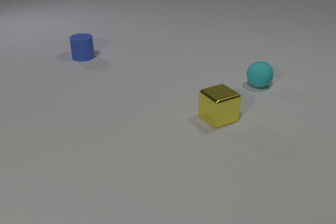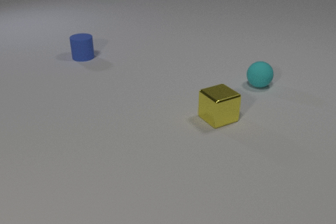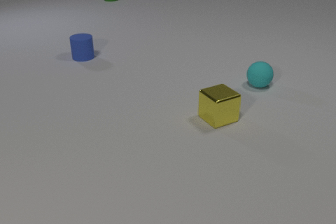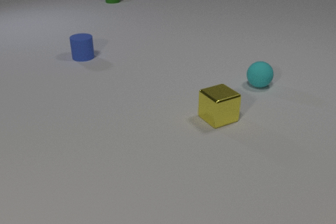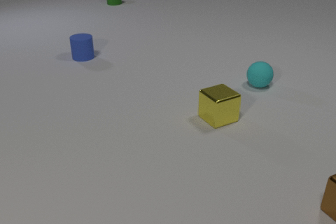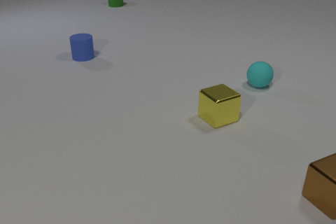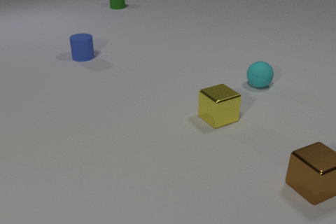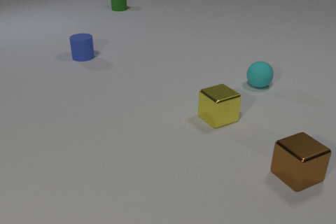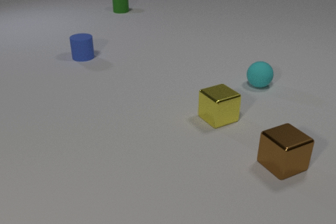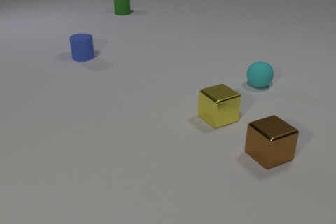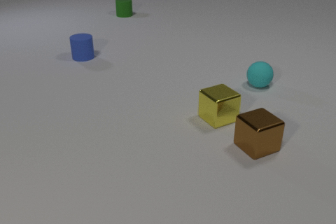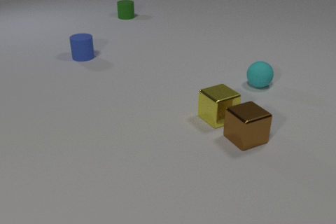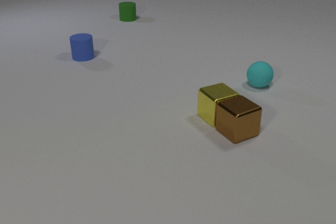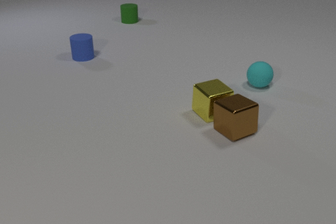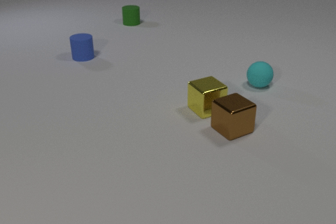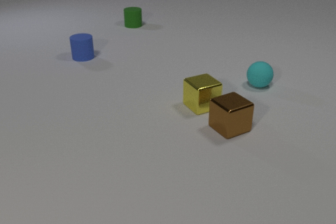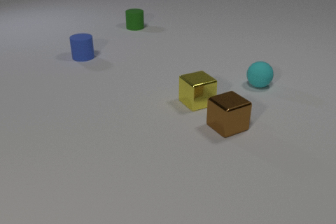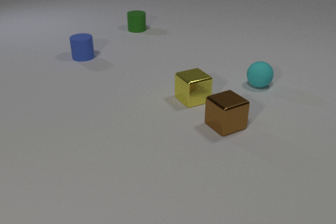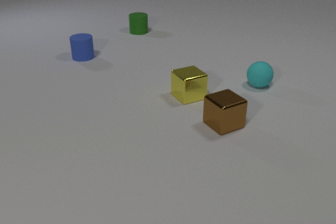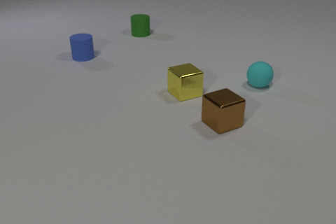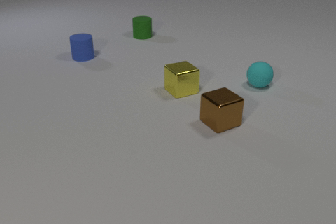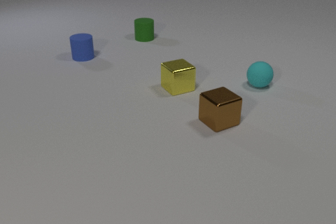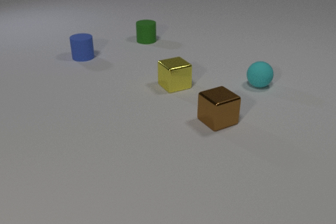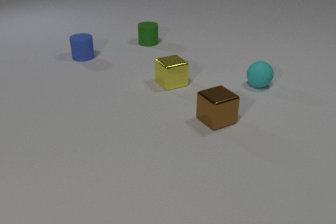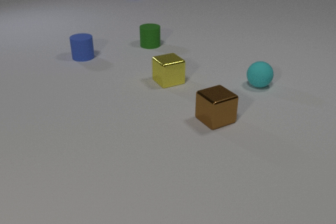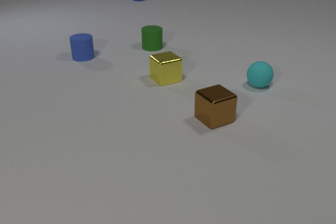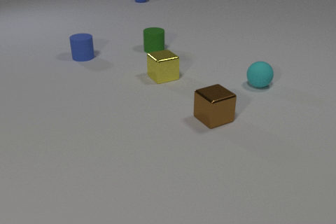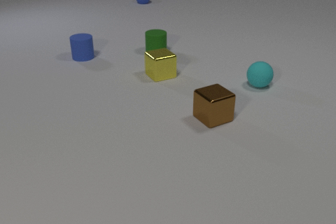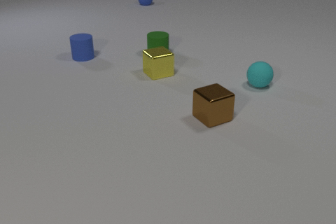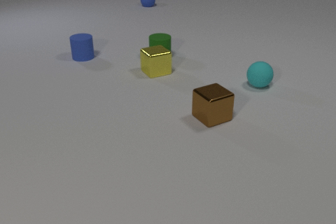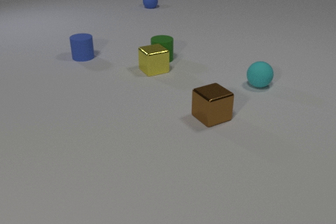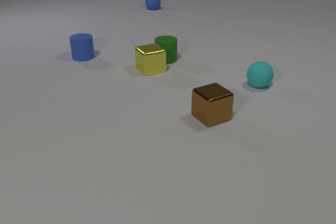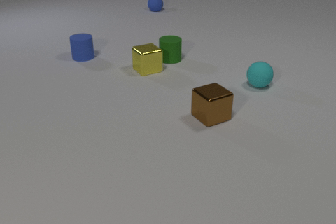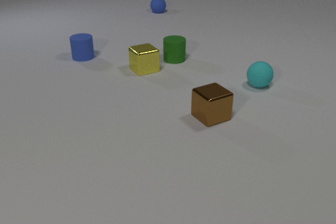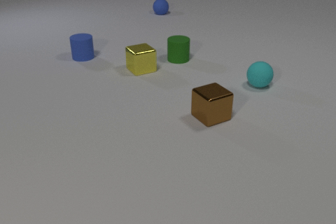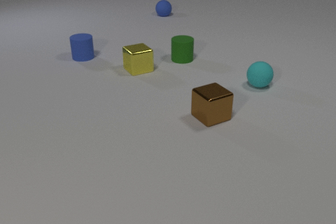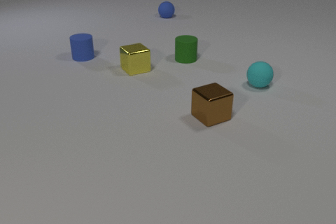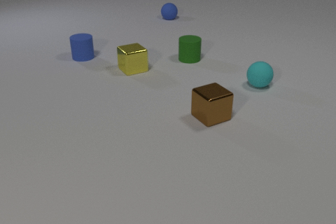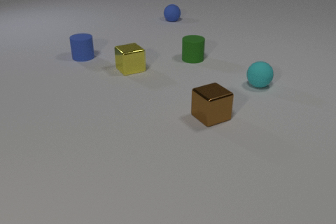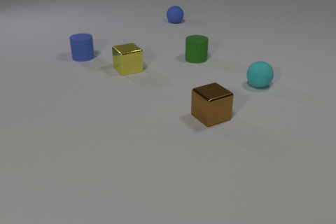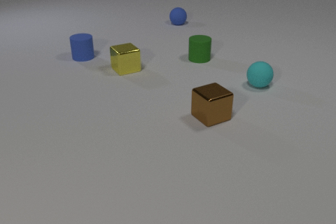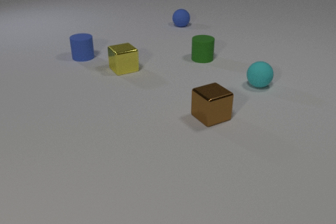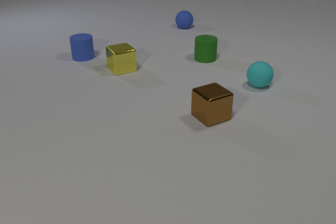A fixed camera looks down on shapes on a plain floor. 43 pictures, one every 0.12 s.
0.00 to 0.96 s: The brown metal cube comes in at the right edge, slides to the left and away from the camera. The green rubber cylinder comes in at the top edge, slides toward the camera.
0.96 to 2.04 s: The brown metal cube slides to the left and away from the camera. The yellow metal cube slides away from the camera and to the left. The green rubber cylinder slides toward the camera. The brown metal cube and the yellow metal cube collide.
2.04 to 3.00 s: The brown metal cube slides to the left and away from the camera. The yellow metal cube slides away from the camera and to the left. The green rubber cylinder slides toward the camera. The blue rubber sphere comes in at the top edge, rolls toward the camera.
3.00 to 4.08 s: The yellow metal cube slides to the left and away from the camera. The green rubber cylinder slides toward the camera and to the right. The blue rubber sphere rolls toward the camera and to the right. The yellow metal cube and the green rubber cylinder collide.
4.08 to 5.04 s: The yellow metal cube slides to the left. The green rubber cylinder slides to the right. The blue rubber sphere rolls toward the camera and to the right.
What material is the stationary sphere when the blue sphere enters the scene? rubber.
What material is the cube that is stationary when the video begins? metal.
How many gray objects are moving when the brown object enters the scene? 0.
